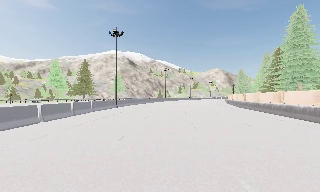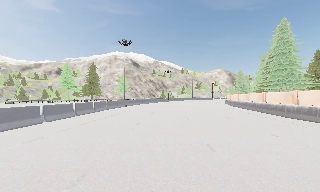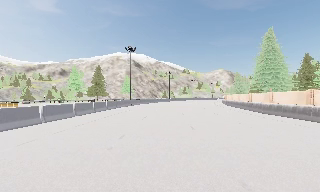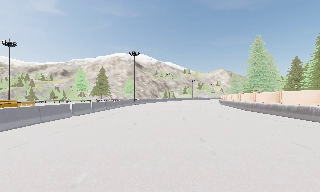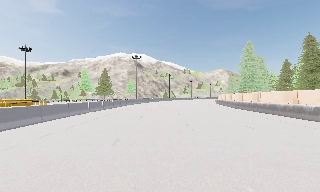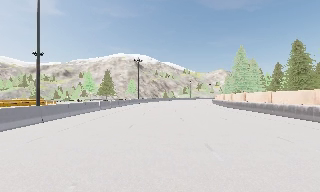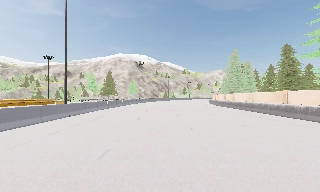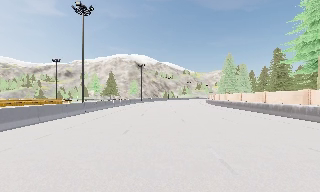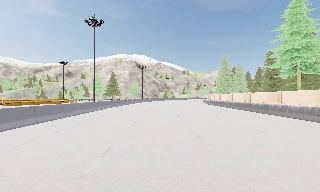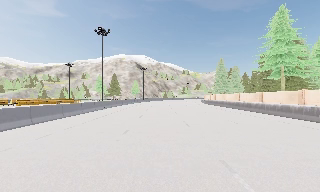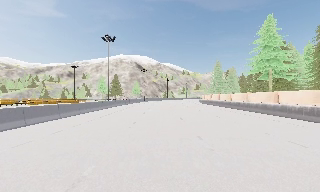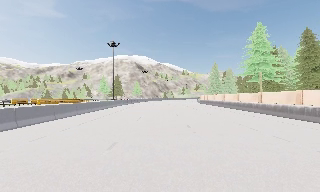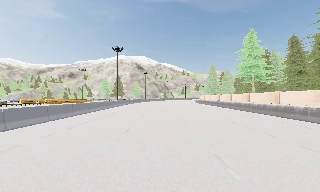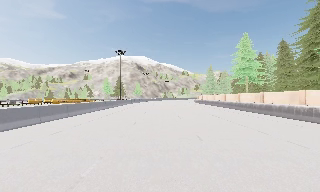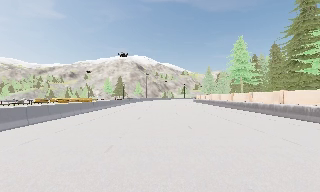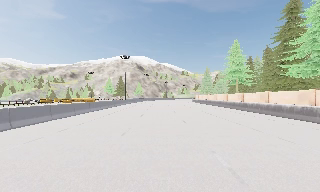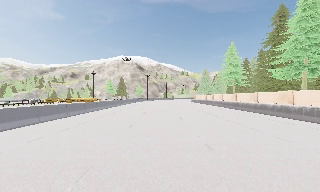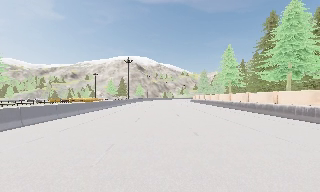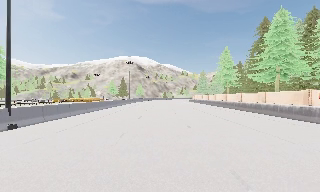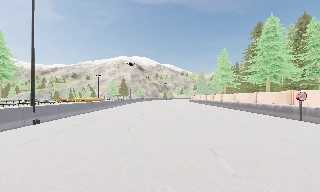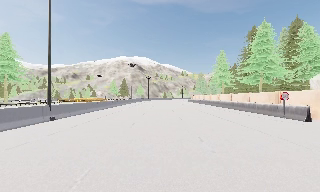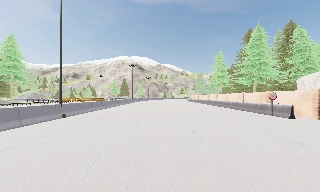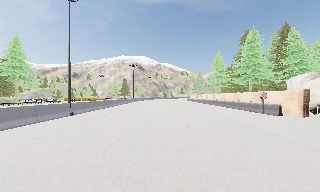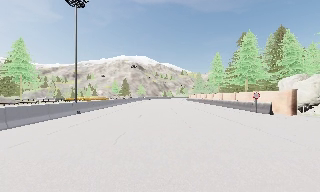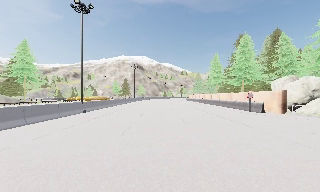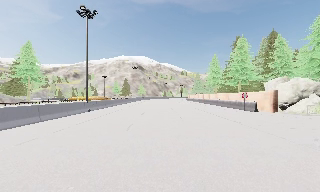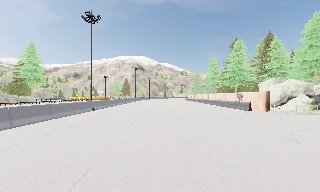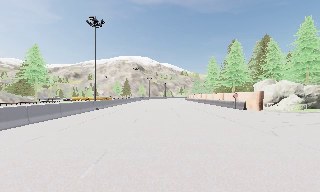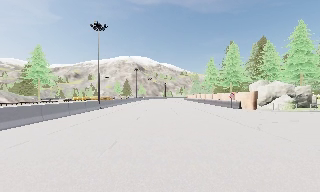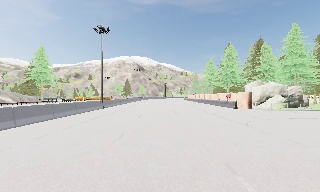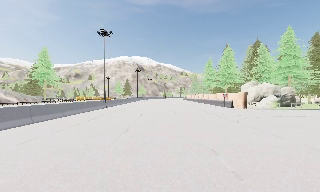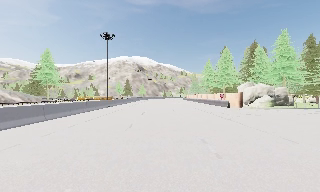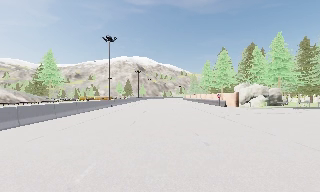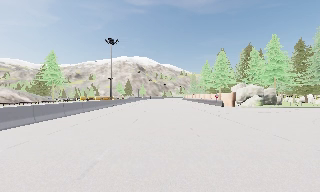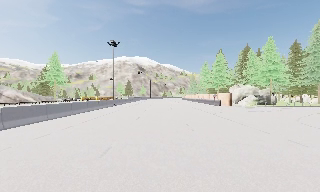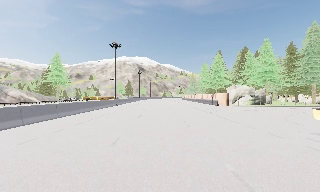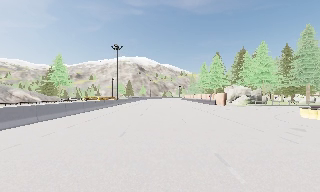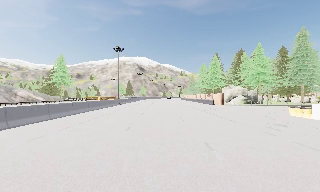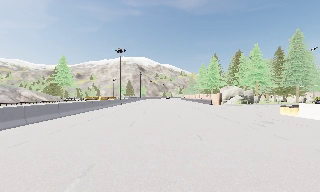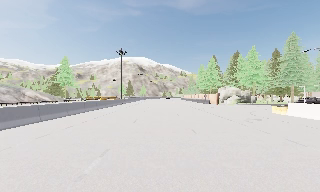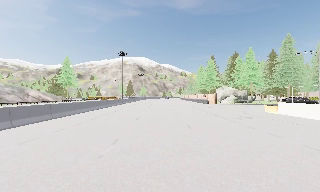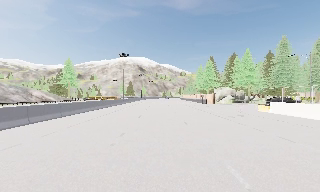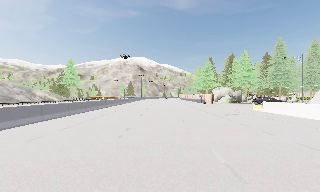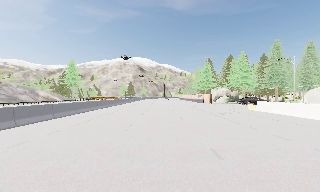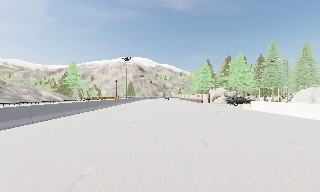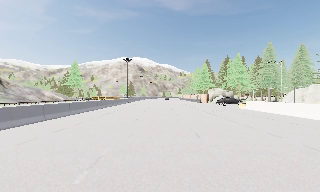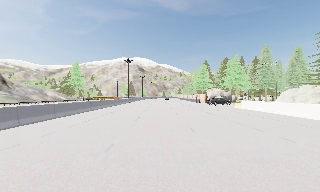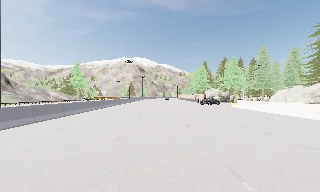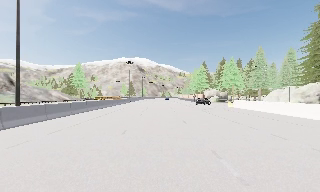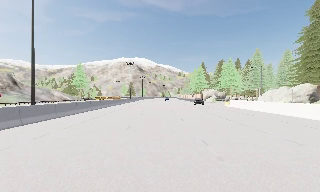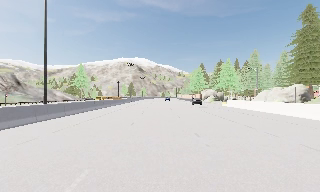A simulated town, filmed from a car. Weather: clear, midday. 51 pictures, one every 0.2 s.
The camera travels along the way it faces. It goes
backward.
0.0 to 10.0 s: The camera travels backward, about 90 m, so what stands in front gets smaller. It loses speed.
The film runs backward here.
